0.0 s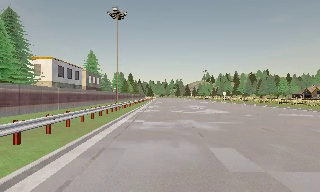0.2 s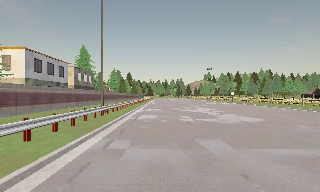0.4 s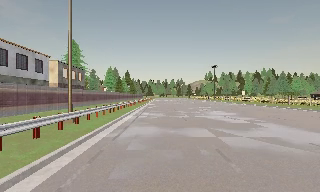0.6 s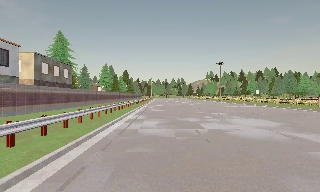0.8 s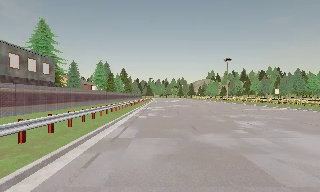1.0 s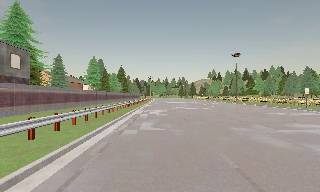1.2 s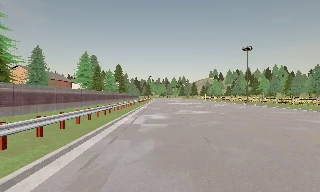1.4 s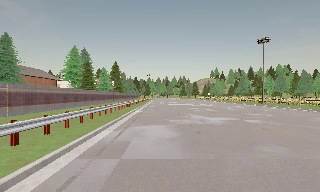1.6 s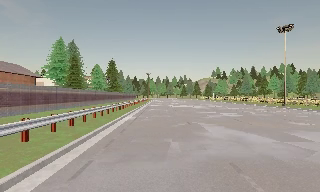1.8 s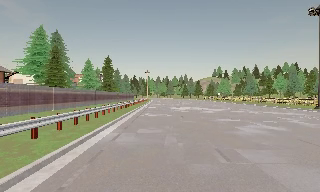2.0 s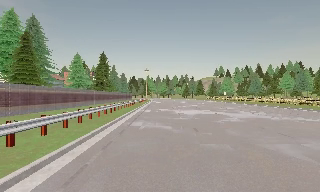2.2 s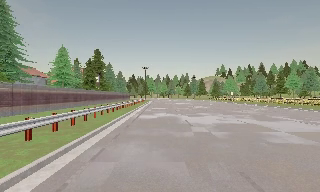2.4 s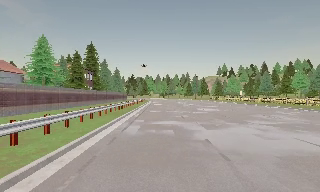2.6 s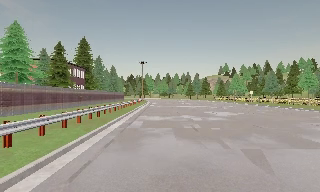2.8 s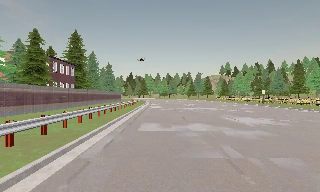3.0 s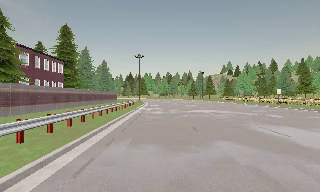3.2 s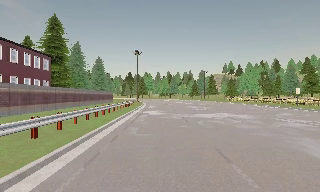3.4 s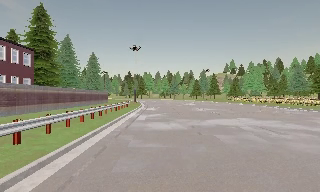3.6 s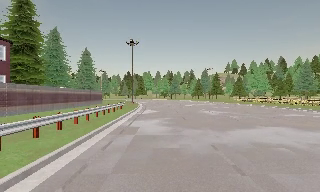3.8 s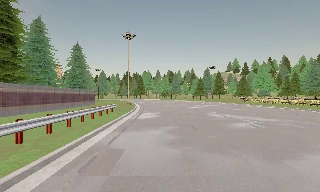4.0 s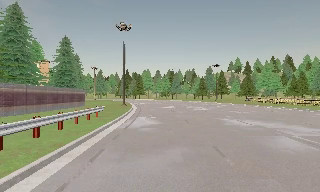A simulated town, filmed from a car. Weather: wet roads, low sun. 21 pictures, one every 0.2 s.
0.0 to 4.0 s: The camera travels forward, about 90 m, so what stands in front looms larger.
The film runs forward here.
